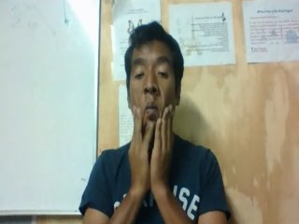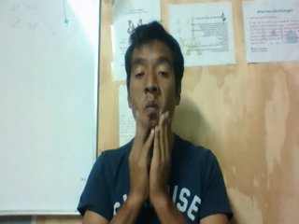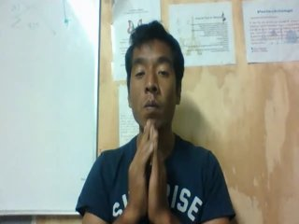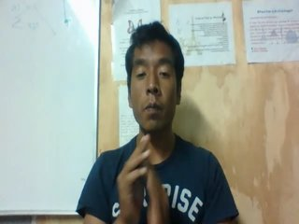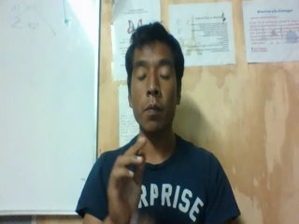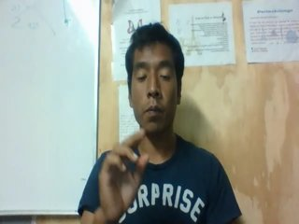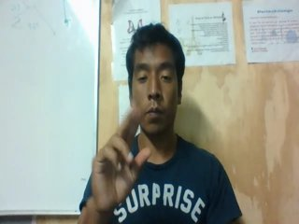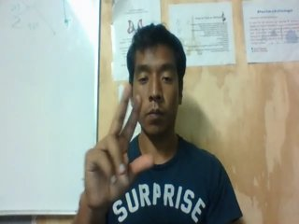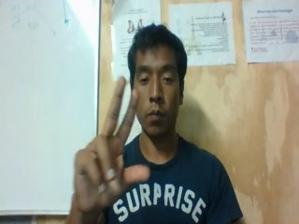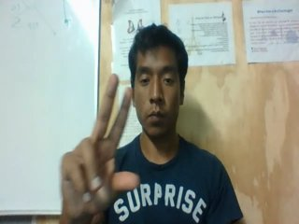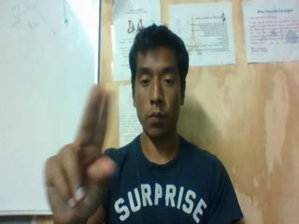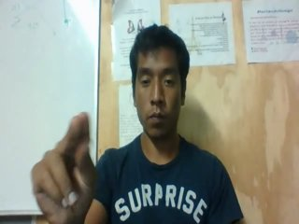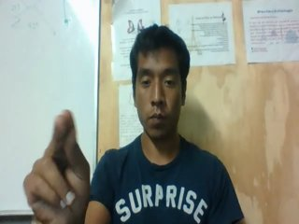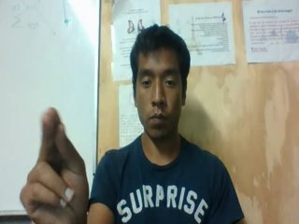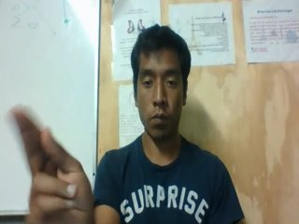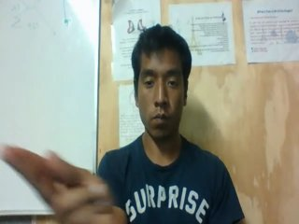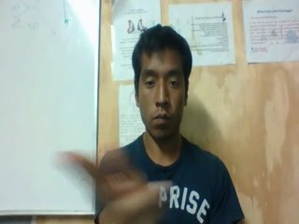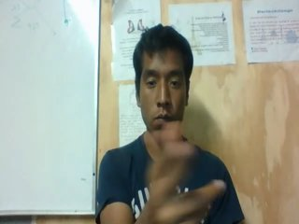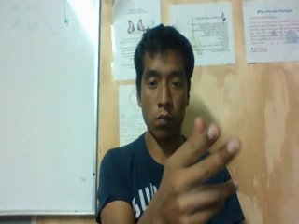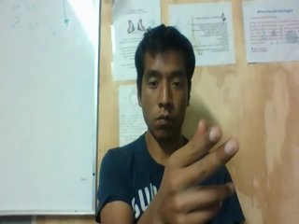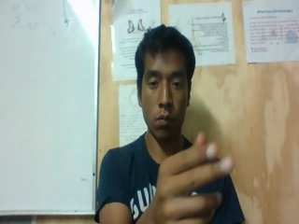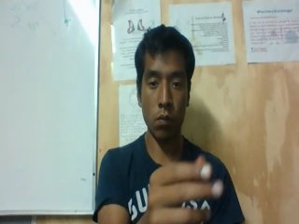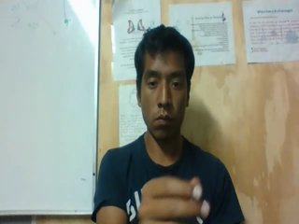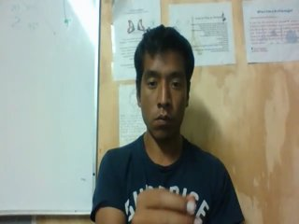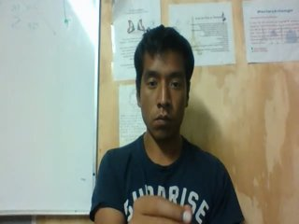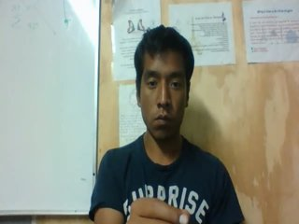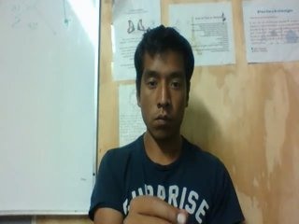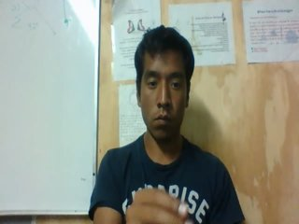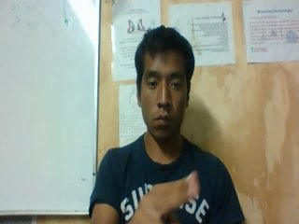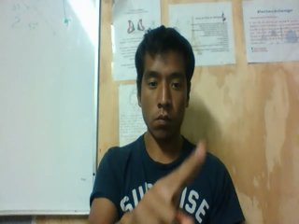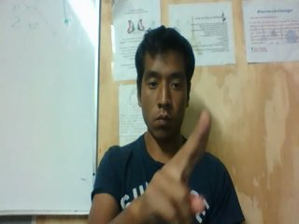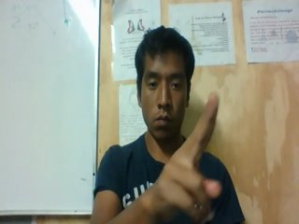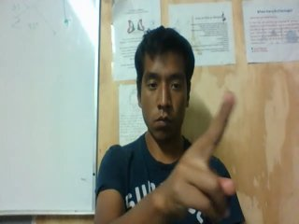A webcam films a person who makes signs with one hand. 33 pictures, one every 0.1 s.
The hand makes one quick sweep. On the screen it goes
to the right.
0.0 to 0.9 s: Non-gesture.
1.0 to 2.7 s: On the screen the hand sweeps to the right. The name of the sign: Throw left.
2.8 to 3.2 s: Pointing with two fingers.
